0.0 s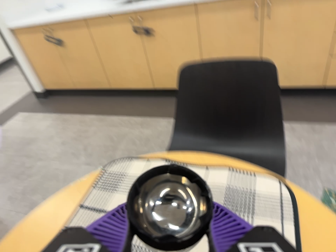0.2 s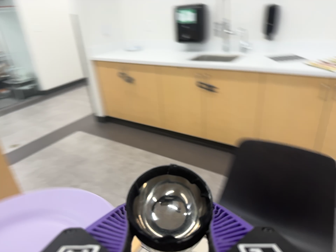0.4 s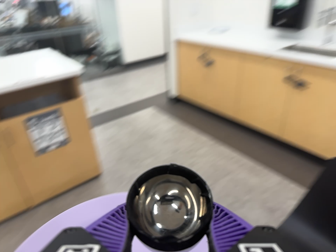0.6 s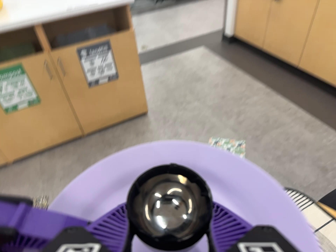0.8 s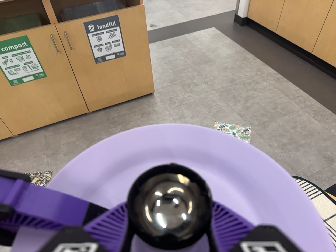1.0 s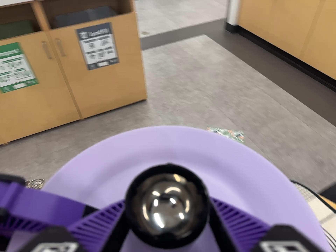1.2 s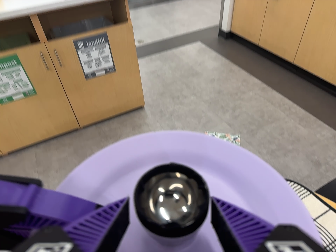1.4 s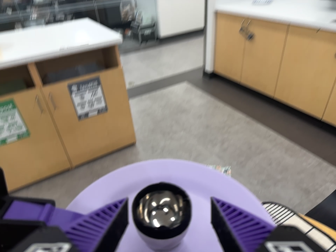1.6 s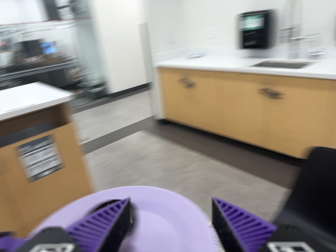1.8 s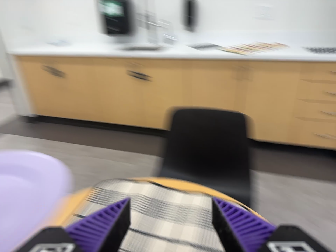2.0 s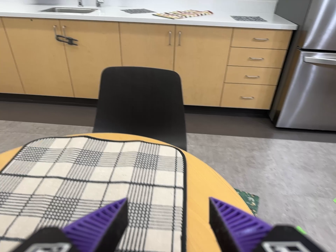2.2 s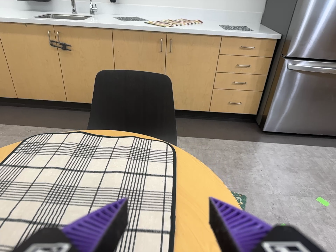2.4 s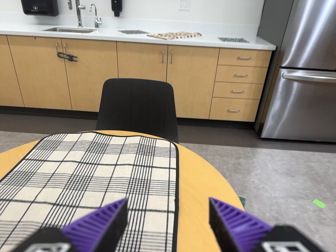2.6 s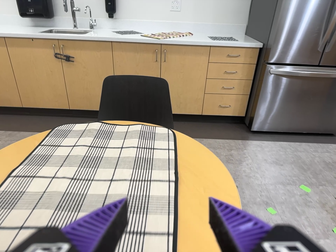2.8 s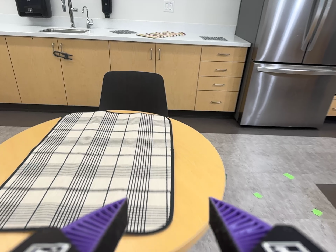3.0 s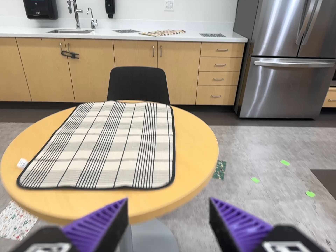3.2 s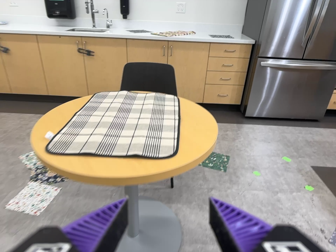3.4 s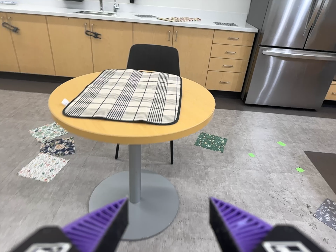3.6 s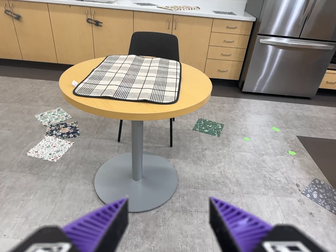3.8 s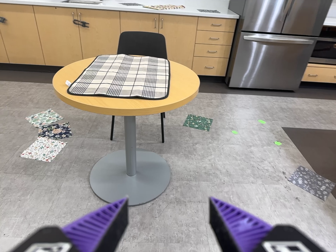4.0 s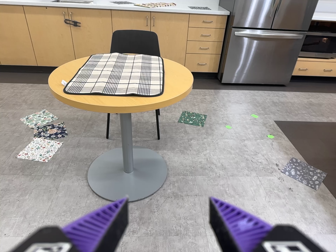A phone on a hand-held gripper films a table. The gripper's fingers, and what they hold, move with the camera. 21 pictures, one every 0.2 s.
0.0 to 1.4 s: The camera pans to its left by about 30 degrees. It travels to its left and toward the top of its view, about 22 cm, so close, fixed things drift to the right. It rolls about its line of sight by about 25 degrees, and the scene rotates clockwise.
1.4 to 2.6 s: The scene slides to the left, as the camera pans about 55 degrees to its right. It travels backward and toward the bottom of its view, about 50 cm. Its aim tips toward the top of its view by about 10 degrees. It rolls about its line of sight by about 20 degrees, and the scene rotates counterclockwise.
2.6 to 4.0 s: The camera travels backward and toward the bottom of its view, about 80 cm, so what stands in front gets smaller.
The film runs backward here.
